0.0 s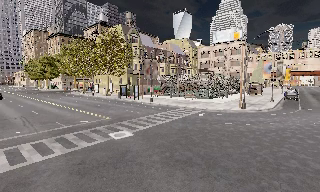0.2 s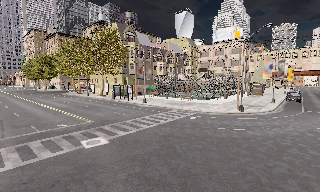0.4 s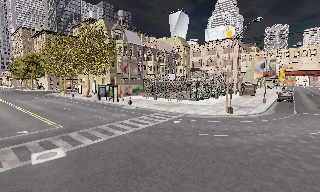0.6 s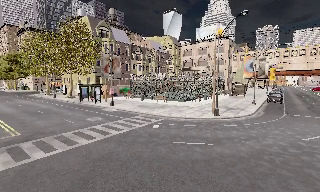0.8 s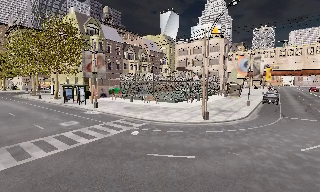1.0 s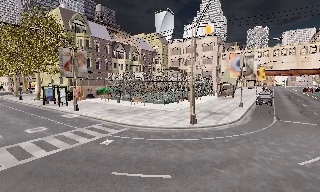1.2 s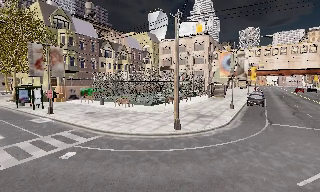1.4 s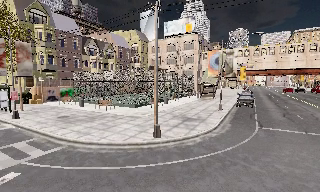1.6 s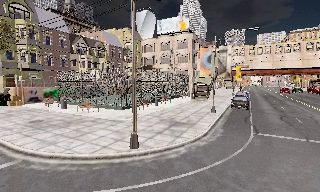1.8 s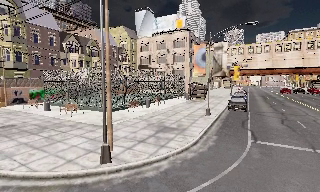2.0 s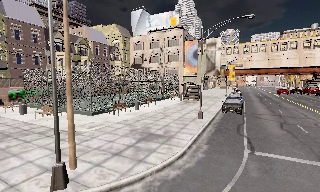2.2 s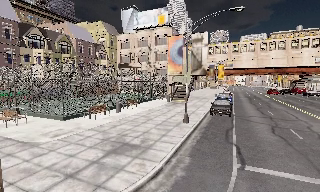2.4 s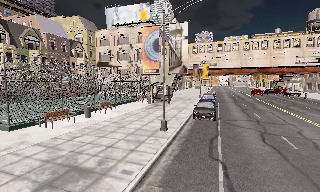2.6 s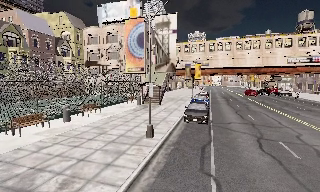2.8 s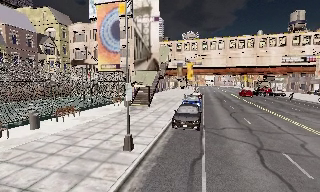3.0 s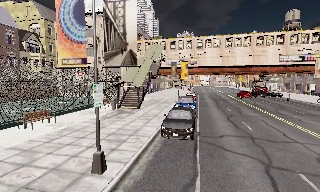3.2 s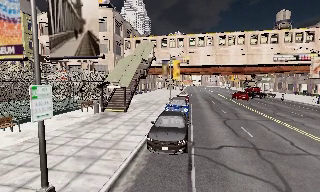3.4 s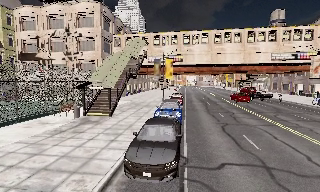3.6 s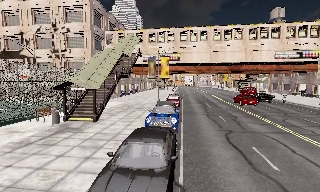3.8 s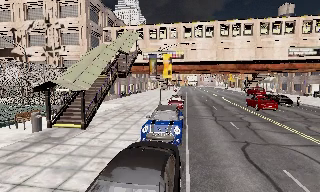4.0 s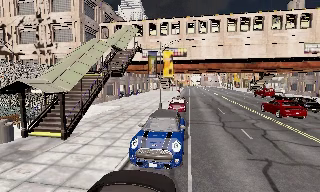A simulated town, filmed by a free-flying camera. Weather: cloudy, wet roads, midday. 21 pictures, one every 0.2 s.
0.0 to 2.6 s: The camera swings to its right by about 25 degrees, and the scene slides to the left. It travels forward and to its right, about 20 m, so what stands in front looms larger.
2.6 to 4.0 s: The camera travels forward, about 13 m, so what stands in front looms larger.
The film runs backward here.
